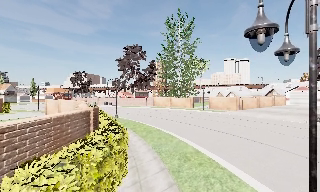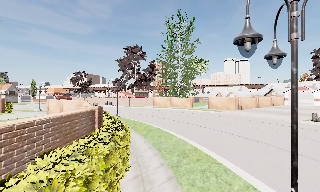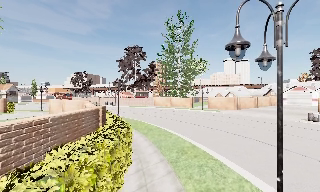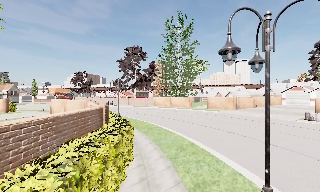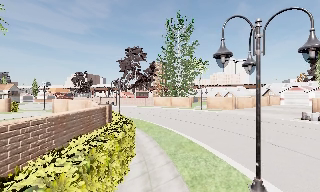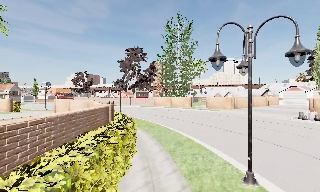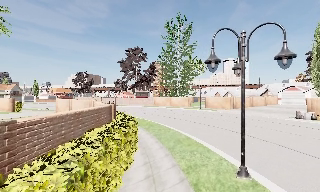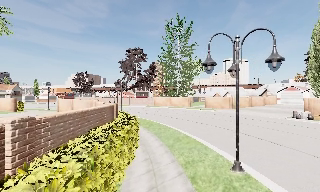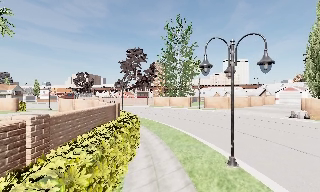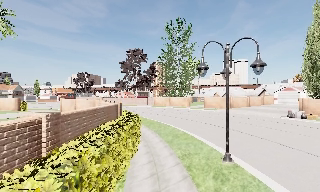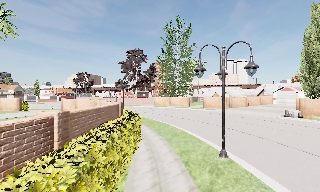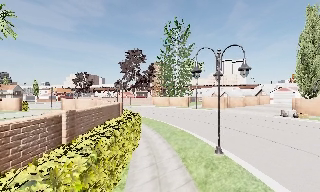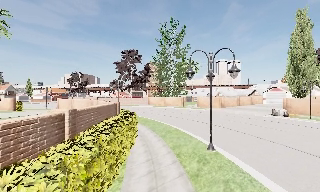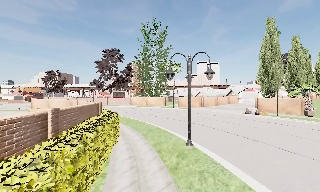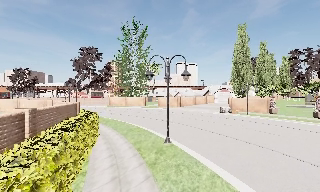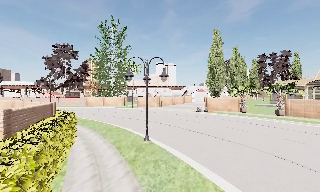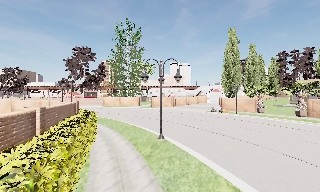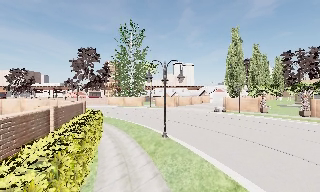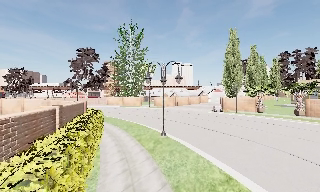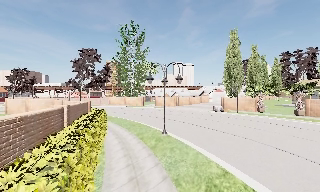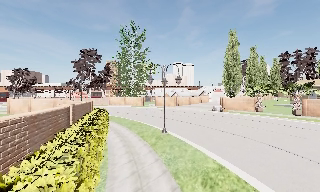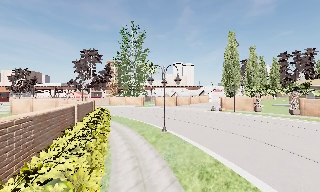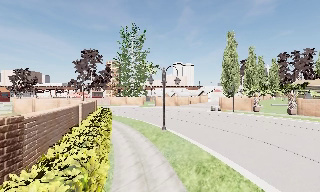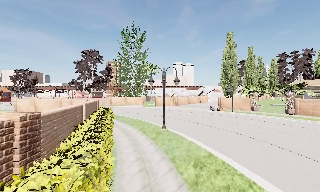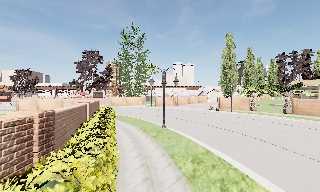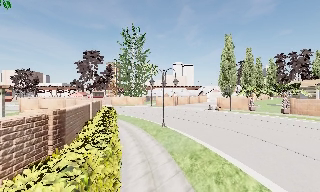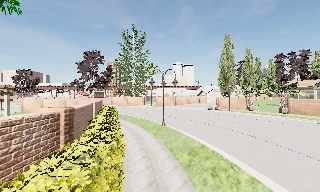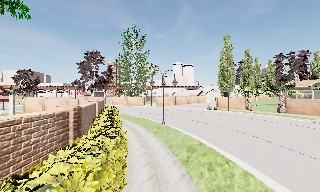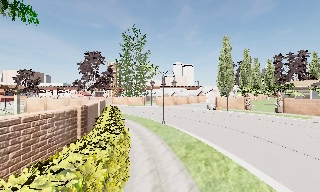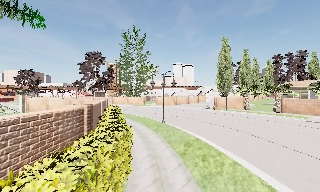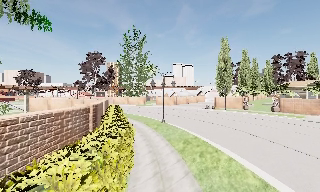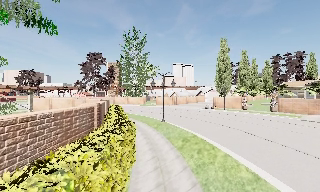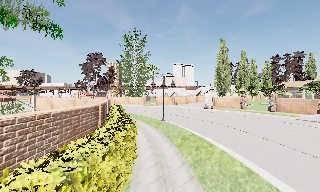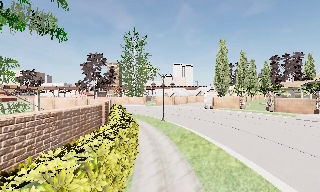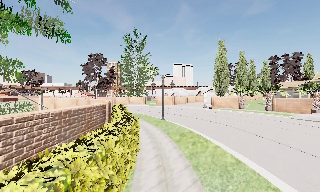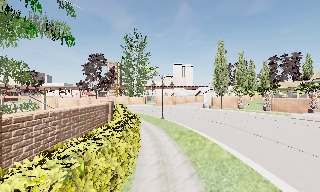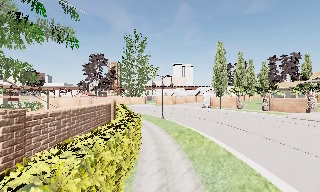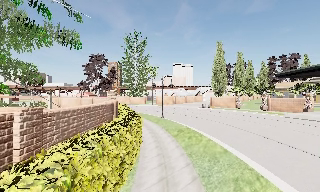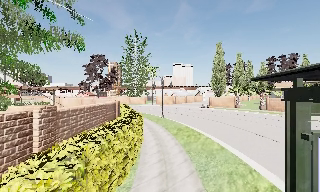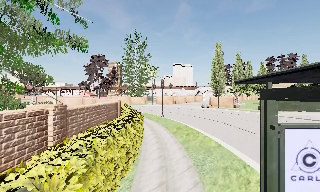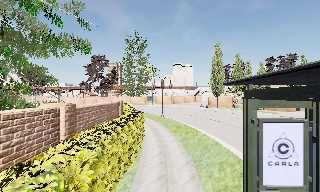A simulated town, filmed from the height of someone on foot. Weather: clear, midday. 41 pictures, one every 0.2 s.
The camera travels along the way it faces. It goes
backward.
0.0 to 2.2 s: The camera travels backward, about 4 m, so what stands in front gets smaller.
2.2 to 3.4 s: The scene slides to the left, as the camera pans about 15 degrees to its right. It travels backward, about 2.5 m, so what stands in front gets smaller.
3.4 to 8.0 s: The camera travels backward, about 9 m, so what stands in front gets smaller.
The film runs backward here.
